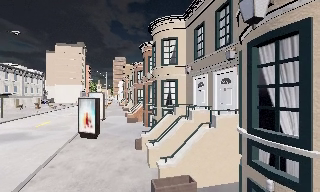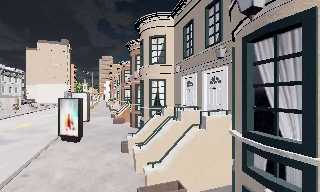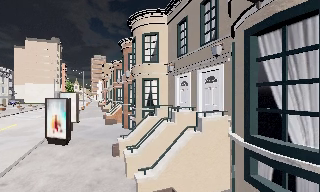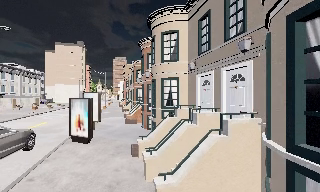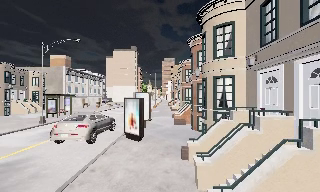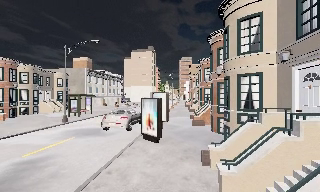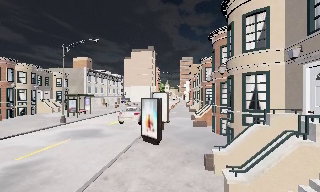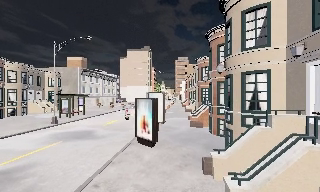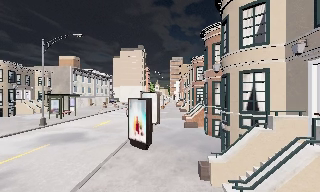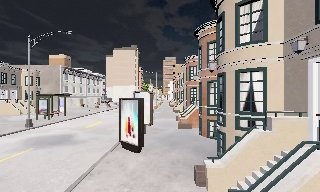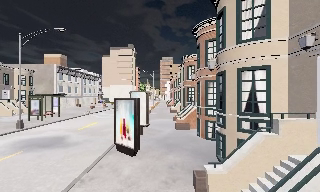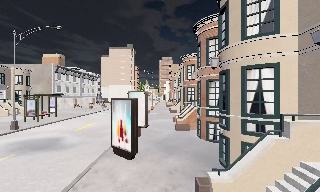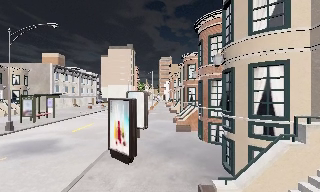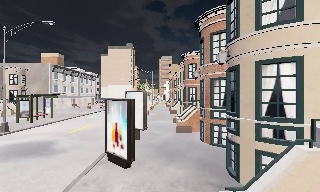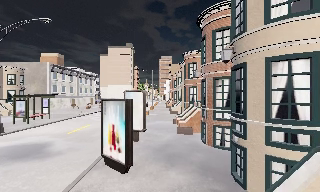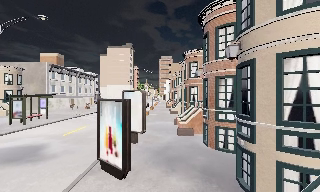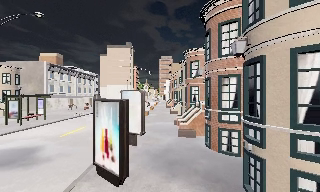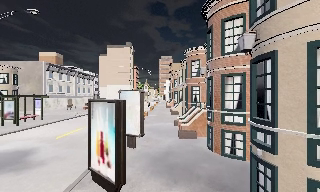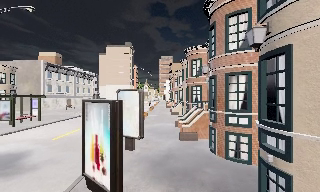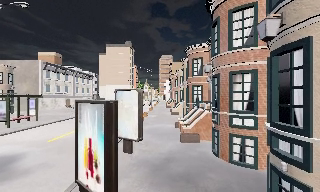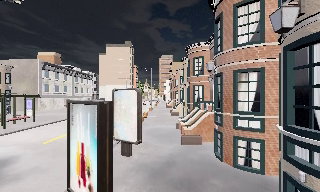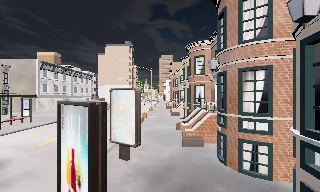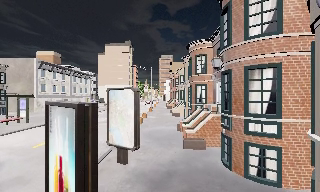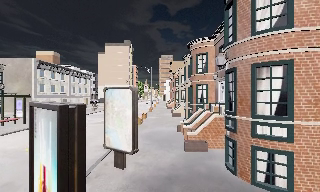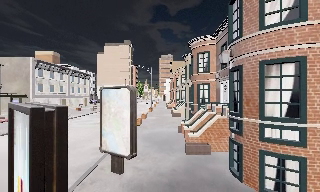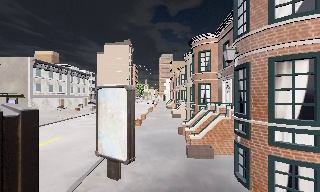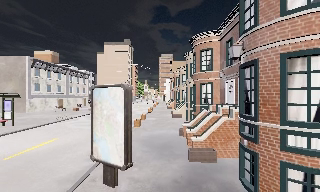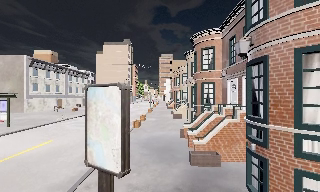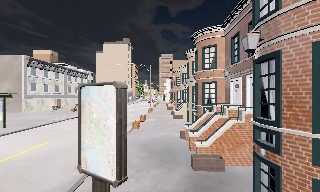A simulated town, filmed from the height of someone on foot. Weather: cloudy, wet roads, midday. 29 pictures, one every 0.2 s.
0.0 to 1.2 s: The camera swings to its left by about 25 degrees, and the scene slides to the right. It travels forward, about 2 m, so what stands in front looms larger.
1.2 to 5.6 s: The camera travels forward, about 8 m, so what stands in front looms larger.
The film runs forward here.
